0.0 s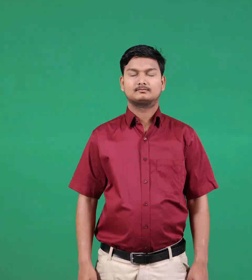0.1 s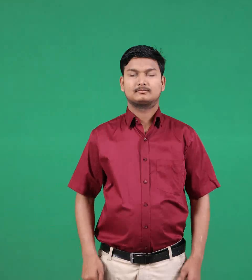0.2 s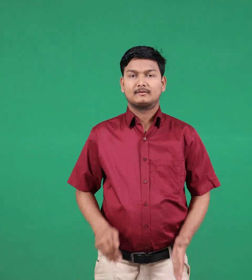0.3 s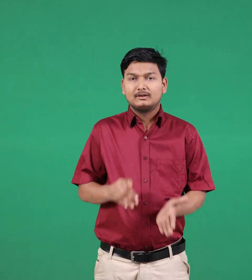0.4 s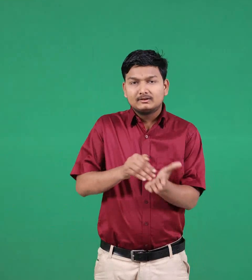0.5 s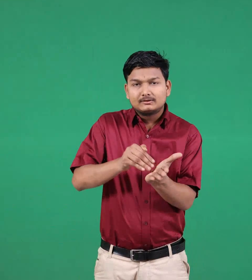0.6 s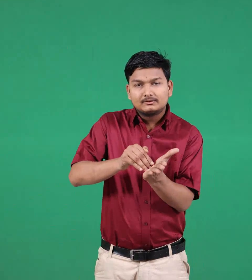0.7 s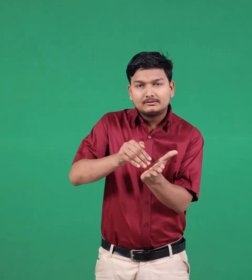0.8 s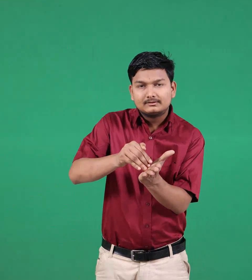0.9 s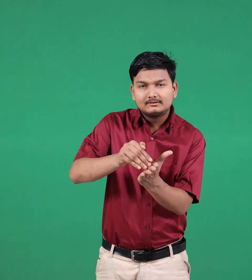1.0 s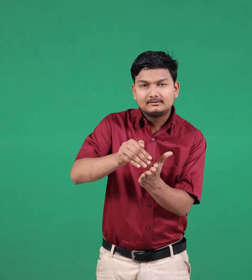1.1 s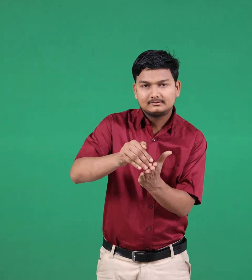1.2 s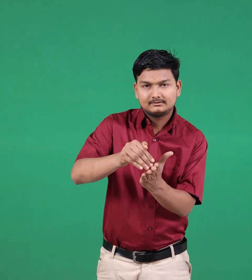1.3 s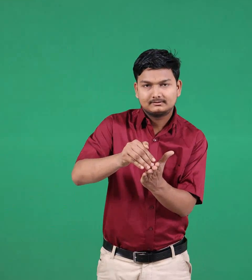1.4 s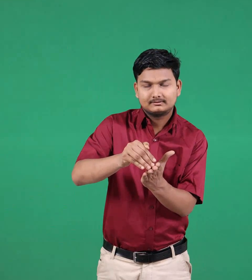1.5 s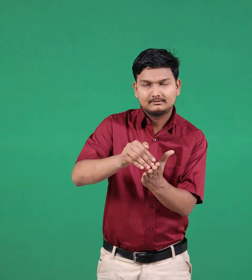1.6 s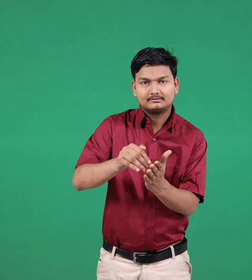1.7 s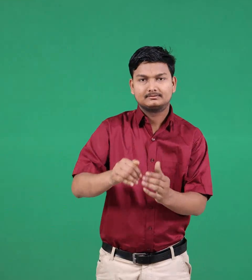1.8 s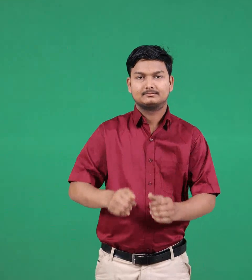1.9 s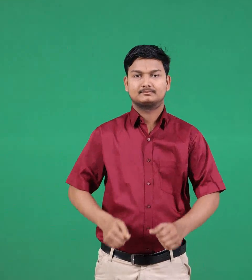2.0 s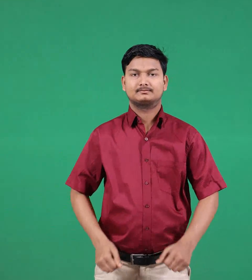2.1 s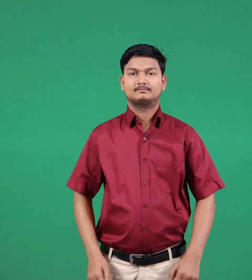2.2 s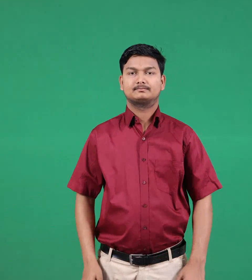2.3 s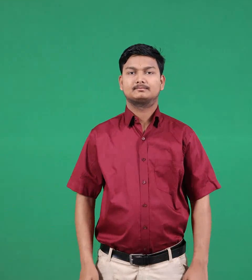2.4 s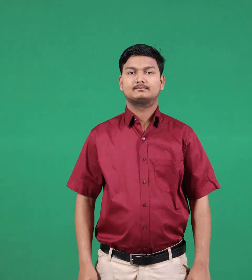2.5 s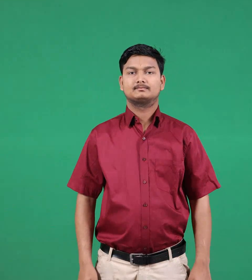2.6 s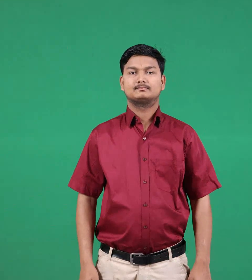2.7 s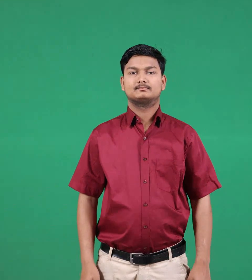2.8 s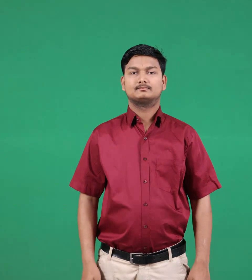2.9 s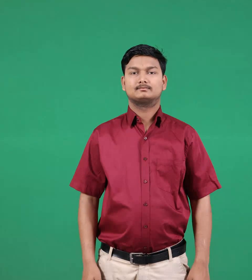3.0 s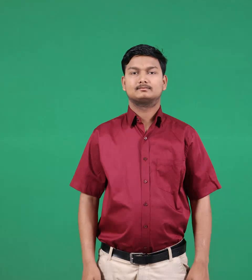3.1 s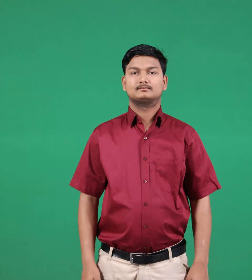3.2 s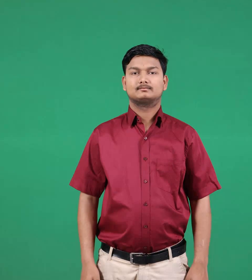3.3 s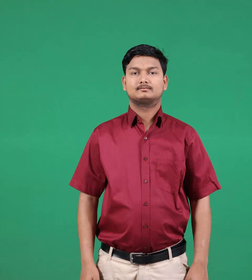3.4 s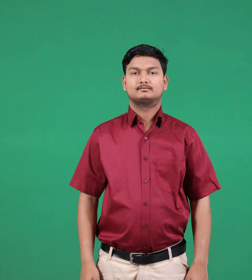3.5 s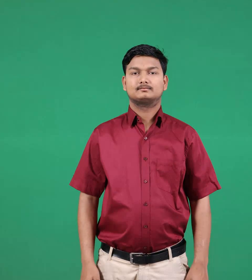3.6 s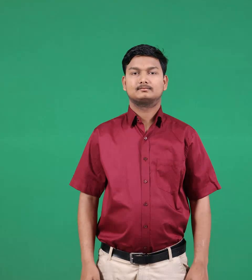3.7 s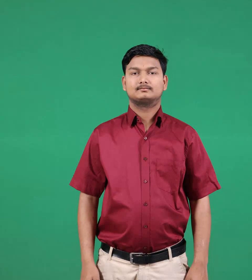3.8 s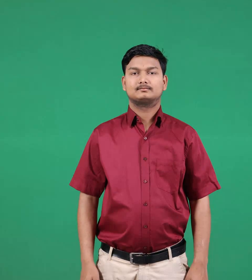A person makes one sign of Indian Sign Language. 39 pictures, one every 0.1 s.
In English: attention
